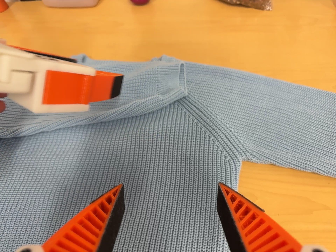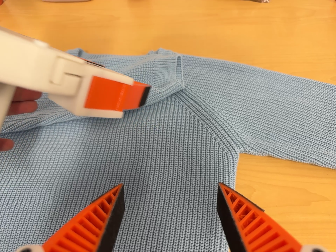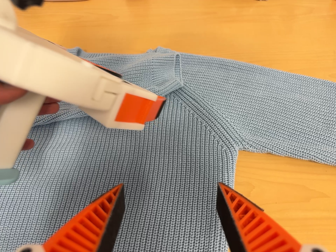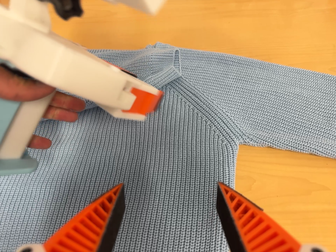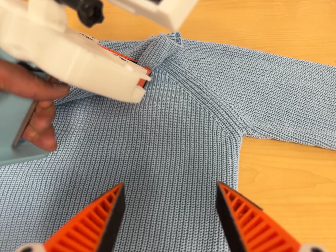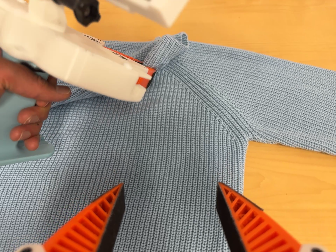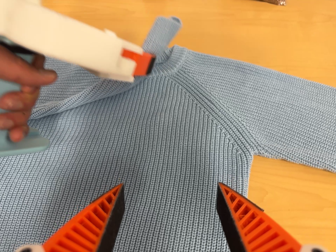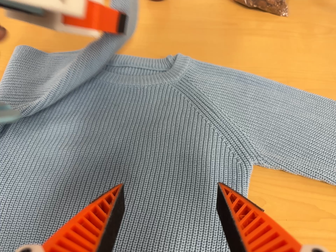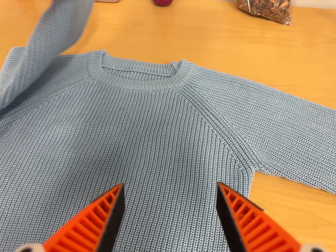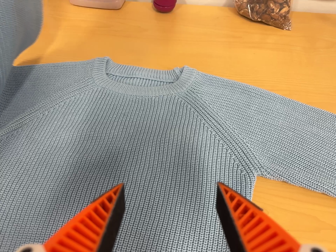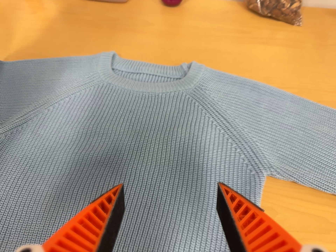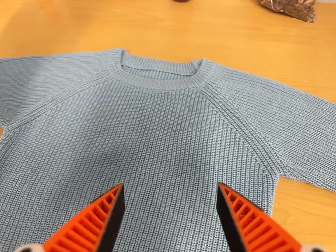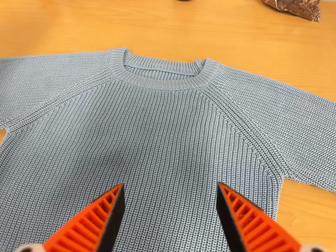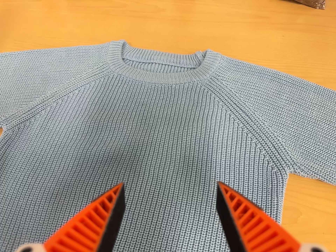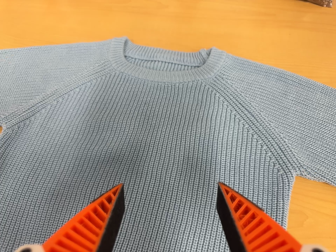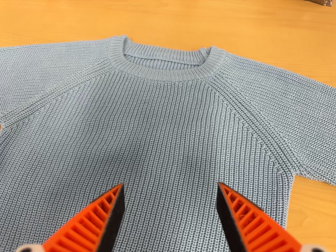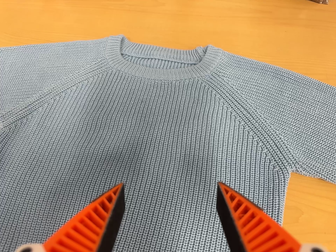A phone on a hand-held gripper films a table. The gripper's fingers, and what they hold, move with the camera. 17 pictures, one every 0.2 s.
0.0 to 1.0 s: The camera shifts only a little, or ends up much as it began.
1.0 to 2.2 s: The camera travels to its left, about 6 cm, so close, fixed things drift to the right.
2.2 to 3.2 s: The camera shifts only a little, or ends up much as it began.
The film runs backward here.
